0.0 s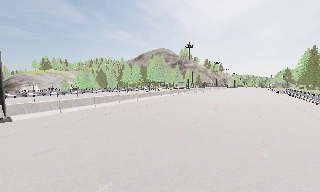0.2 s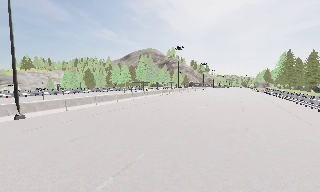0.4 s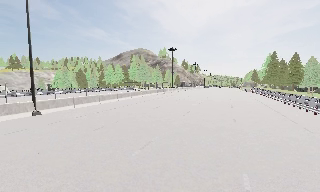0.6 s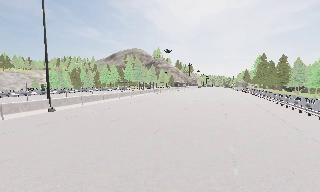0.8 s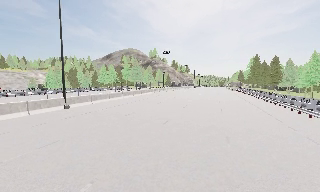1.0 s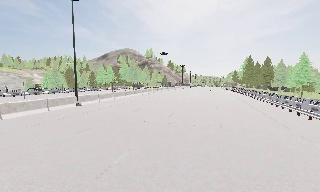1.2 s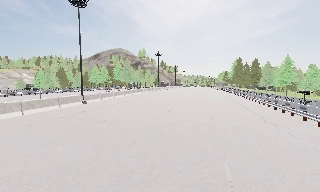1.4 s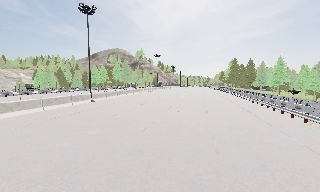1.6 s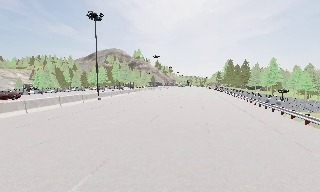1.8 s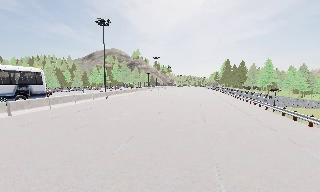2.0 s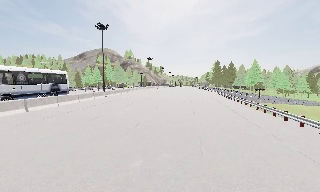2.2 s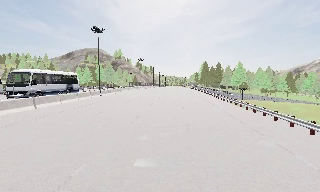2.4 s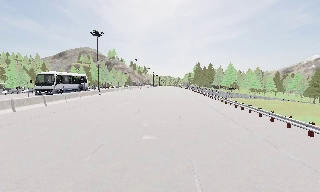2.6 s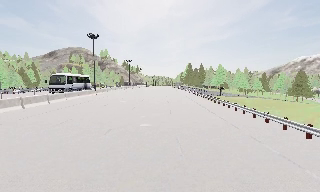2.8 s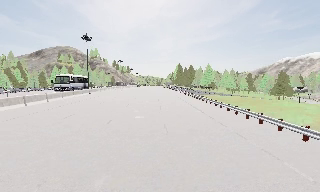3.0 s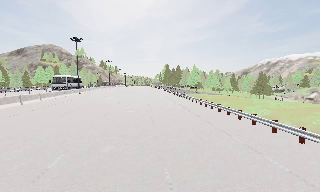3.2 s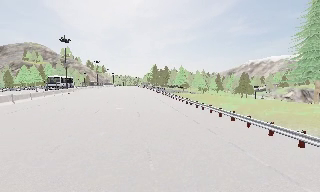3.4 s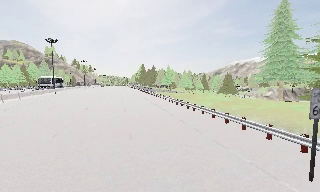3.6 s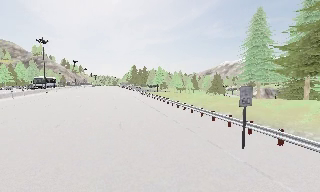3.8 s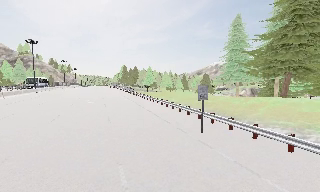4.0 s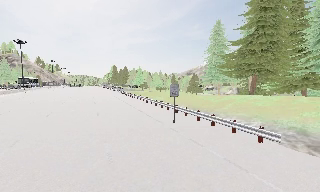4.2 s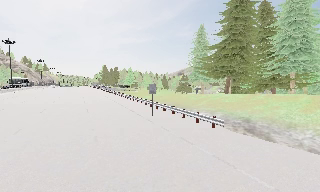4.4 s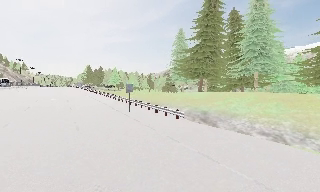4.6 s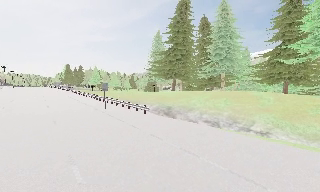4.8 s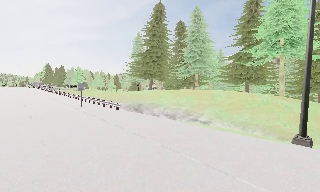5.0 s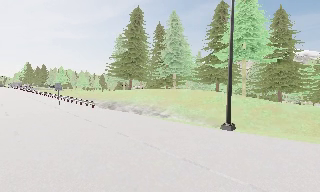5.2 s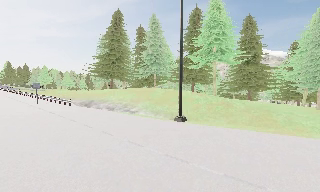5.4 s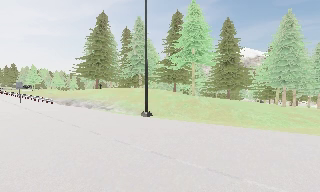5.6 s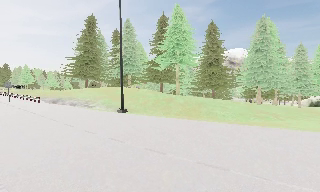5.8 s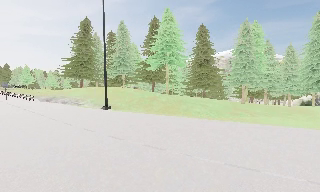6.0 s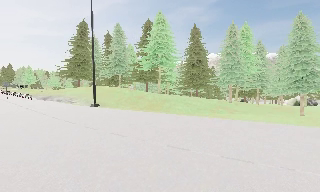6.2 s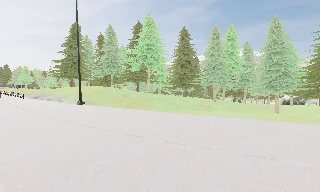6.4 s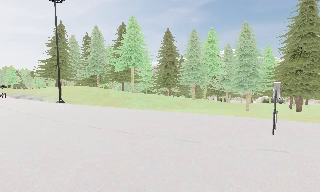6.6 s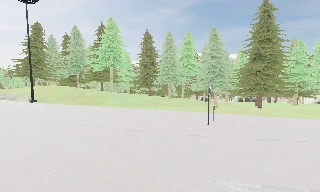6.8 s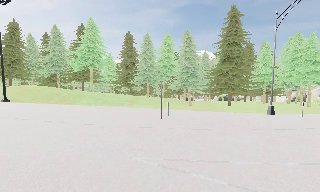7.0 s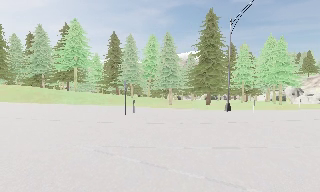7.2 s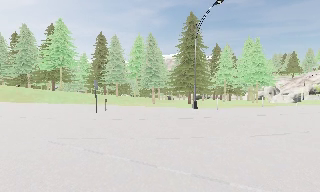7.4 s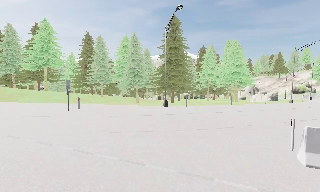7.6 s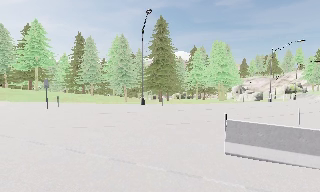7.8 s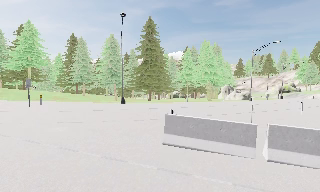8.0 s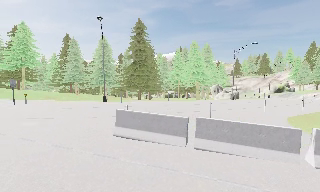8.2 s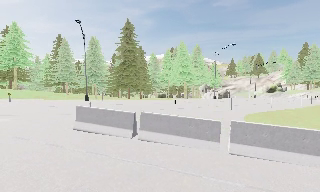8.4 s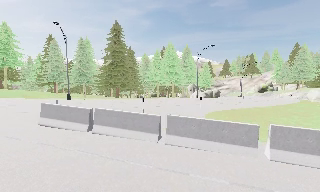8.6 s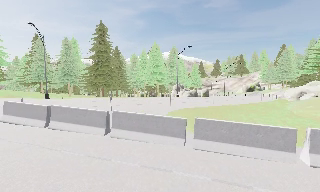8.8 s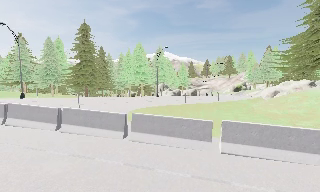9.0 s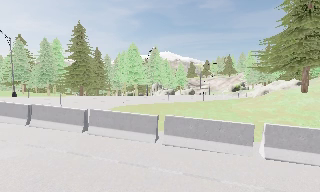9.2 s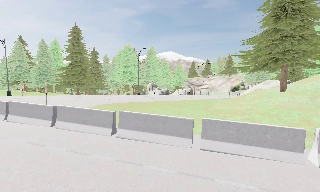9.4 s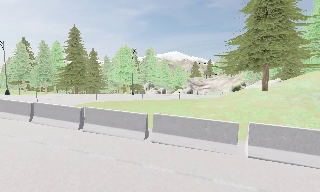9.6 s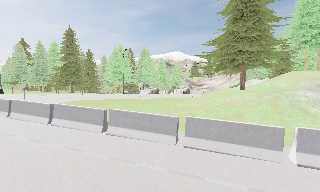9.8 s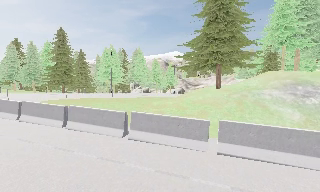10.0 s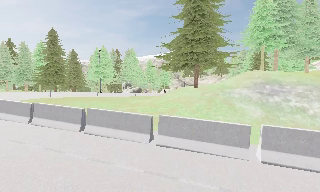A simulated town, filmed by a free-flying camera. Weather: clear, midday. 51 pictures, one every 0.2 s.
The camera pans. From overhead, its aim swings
clockwise.
The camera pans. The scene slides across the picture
to the left.
0.0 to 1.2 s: The camera pans to its right, which is clockwise from overhead, by about 15 degrees. It travels backward and to its left, about 12 m, so what stands in front gets smaller.
1.2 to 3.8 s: The scene slides to the left, as the camera pans about 35 degrees to its right. It travels backward, about 30 m.
3.8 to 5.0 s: The camera pans to its right, which is clockwise from overhead, by about 25 degrees. It travels backward and to its right, about 13 m, so what stands in front gets smaller.
5.0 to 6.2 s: The camera travels to its right and backward, about 14 m, so close, fixed things drift to the left.
6.2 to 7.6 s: The scene slides to the left, as the camera pans about 15 degrees to its right. It travels to its right and backward, about 16 m, so close, fixed things drift to the left.
7.6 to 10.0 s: The camera travels to its right, about 30 m, so close, fixed things drift to the left.
The film runs backward here.
